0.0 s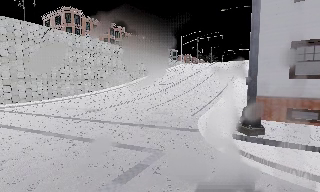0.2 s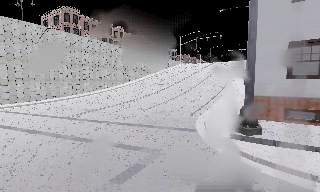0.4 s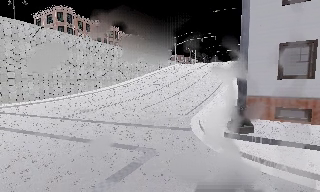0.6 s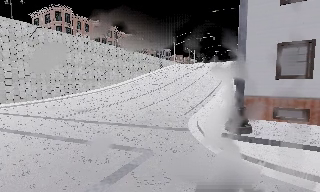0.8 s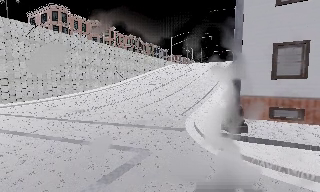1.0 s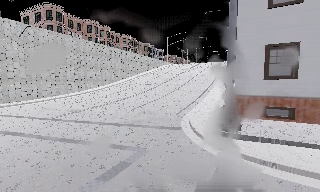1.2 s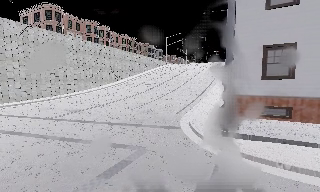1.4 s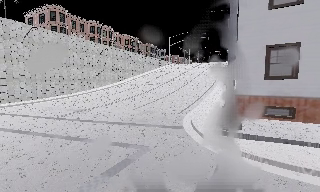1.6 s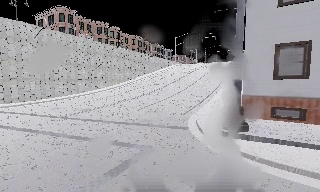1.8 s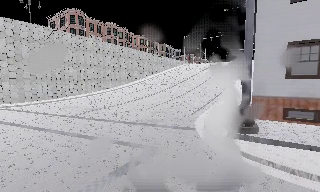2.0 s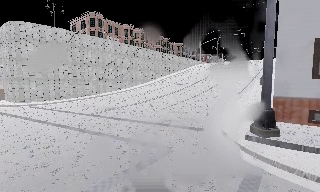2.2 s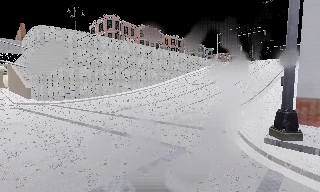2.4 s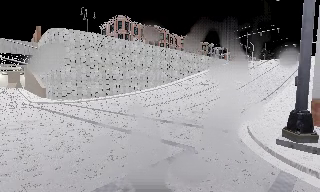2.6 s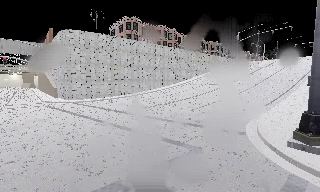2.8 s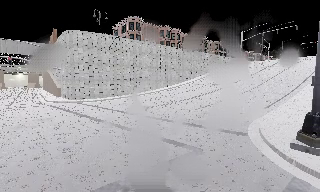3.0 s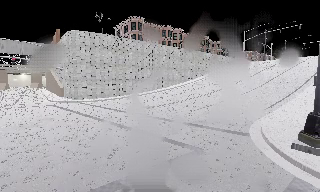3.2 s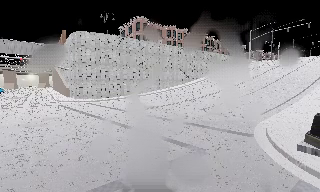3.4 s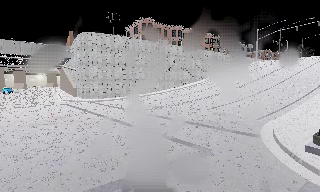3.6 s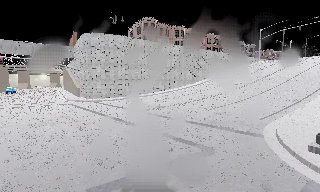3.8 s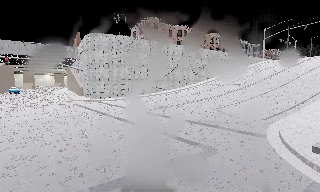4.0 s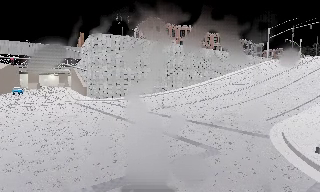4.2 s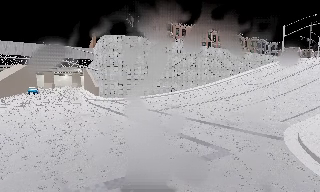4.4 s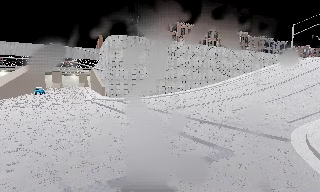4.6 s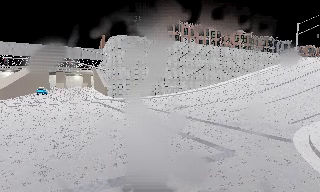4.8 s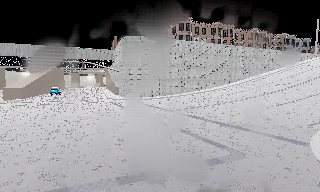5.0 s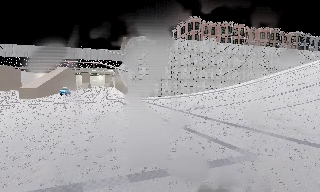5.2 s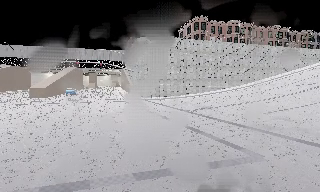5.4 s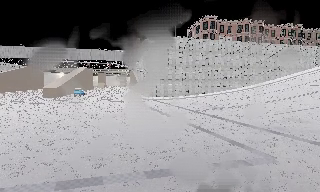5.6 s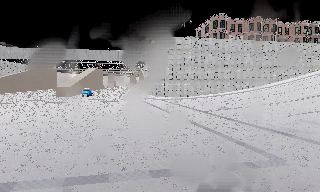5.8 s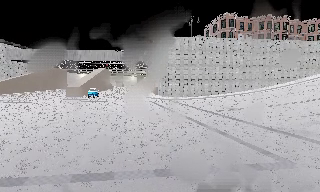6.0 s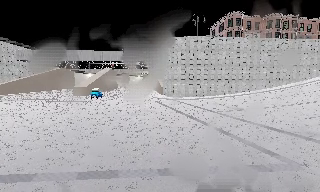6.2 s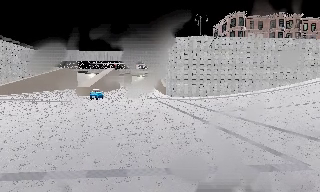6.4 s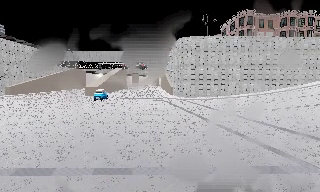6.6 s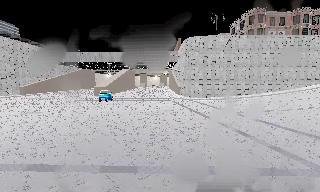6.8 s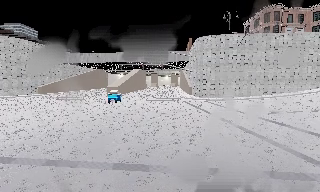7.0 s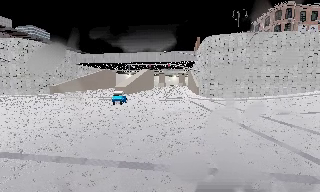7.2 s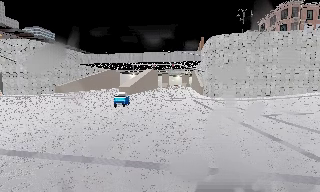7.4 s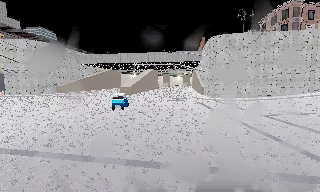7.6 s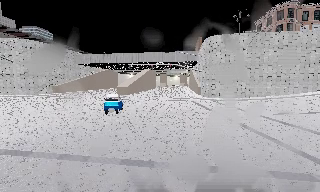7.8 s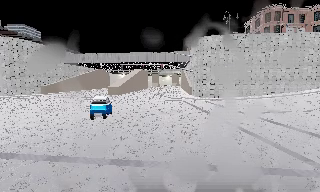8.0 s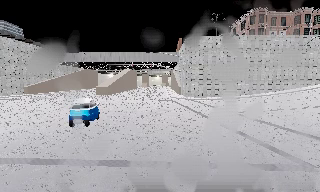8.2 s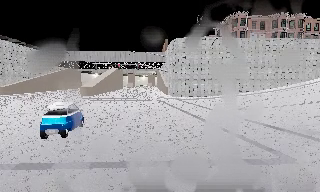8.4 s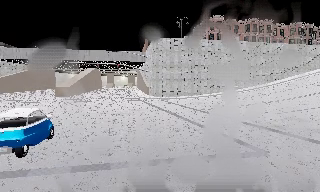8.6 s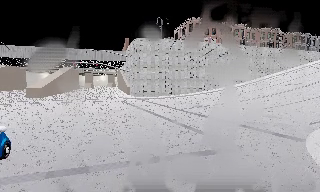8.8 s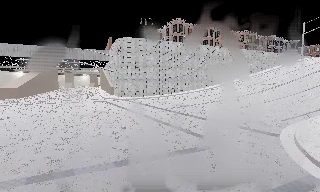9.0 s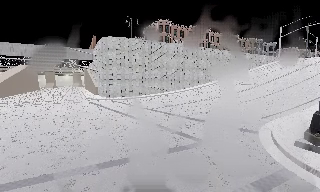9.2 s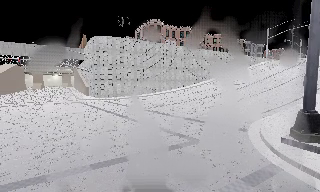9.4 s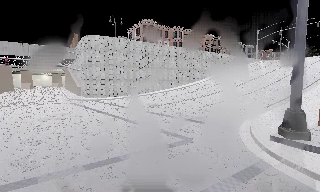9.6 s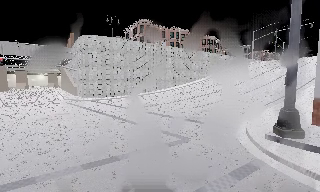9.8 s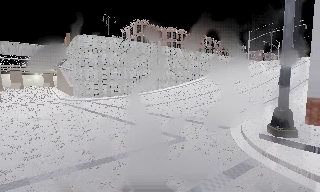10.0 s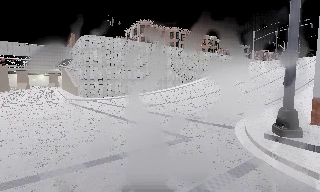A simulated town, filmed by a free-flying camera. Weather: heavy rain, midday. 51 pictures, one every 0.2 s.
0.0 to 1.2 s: The camera shifts only a little, or ends up much as it began.
1.2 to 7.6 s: The camera swings to its left by about 70 degrees, and the scene slides to the right. It travels backward and to its right, about 1.5 m.
7.6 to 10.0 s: The scene slides to the left, as the camera pans about 40 degrees to its right. It travels backward, about 0.5 m.
The film runs backward here.
